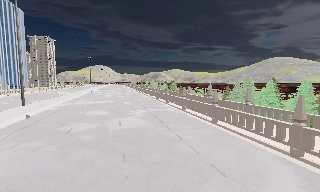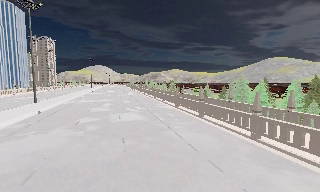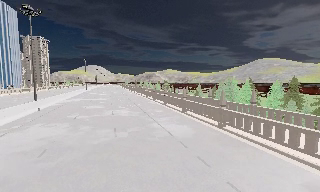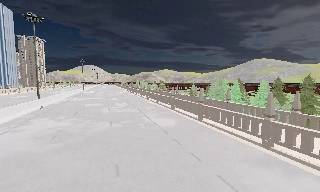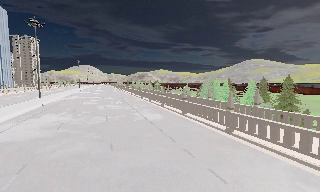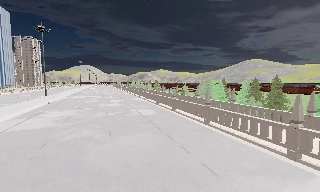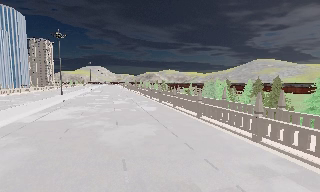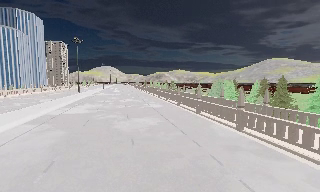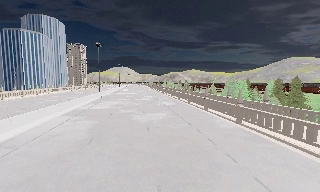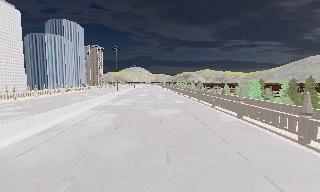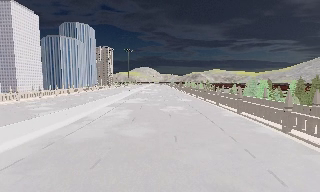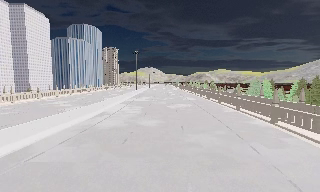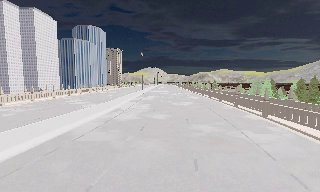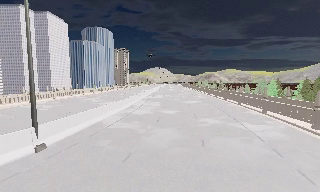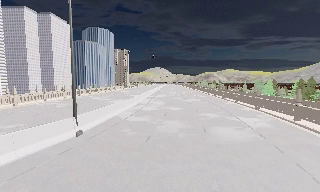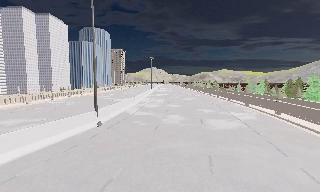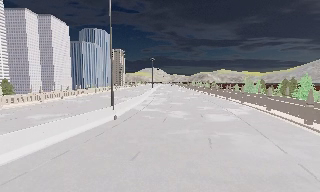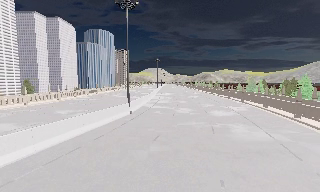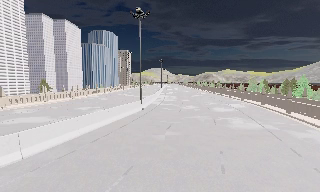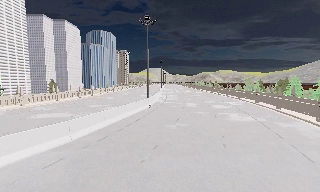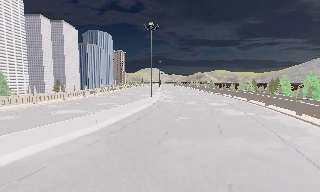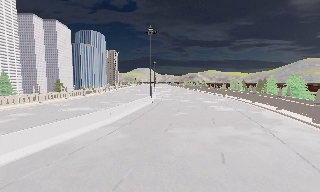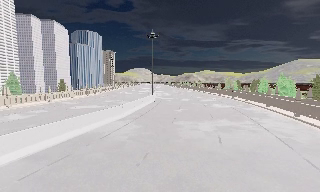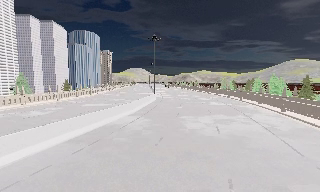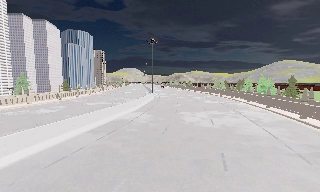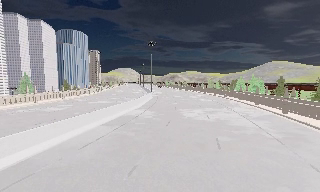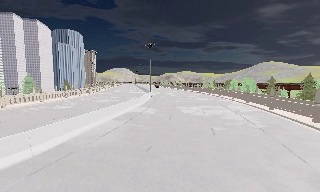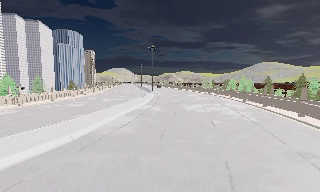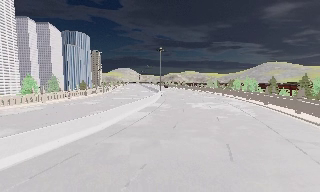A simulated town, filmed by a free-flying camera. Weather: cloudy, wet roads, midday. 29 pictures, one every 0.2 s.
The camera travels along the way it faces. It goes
backward.
0.0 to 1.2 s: The camera travels backward, about 14 m, so what stands in front gets smaller.
1.2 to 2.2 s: The camera swings to its left by about 20 degrees, and the scene slides to the right. It travels backward, about 12 m, so what stands in front gets smaller.
2.2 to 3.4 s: The camera travels backward, about 15 m, so what stands in front gets smaller.
3.4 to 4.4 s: The camera travels backward and to its left, about 12 m, so what stands in front gets smaller.
4.4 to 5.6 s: The camera travels backward, about 13 m, so what stands in front gets smaller.
The film runs backward here.
